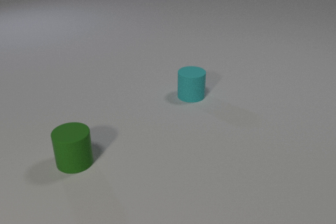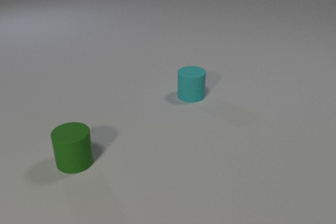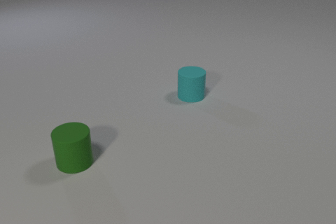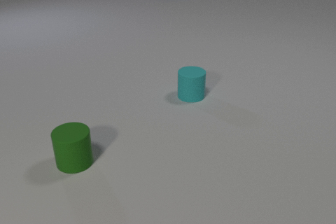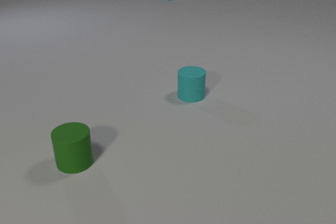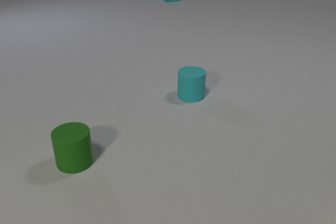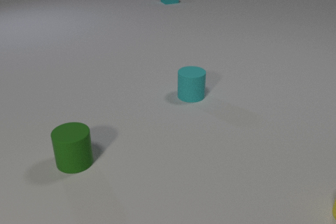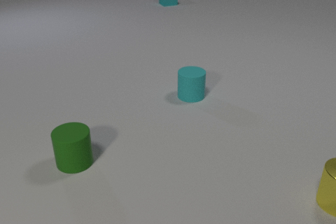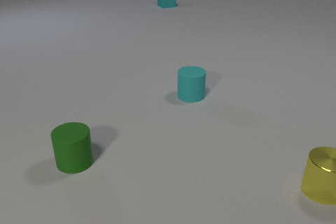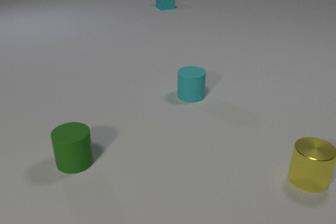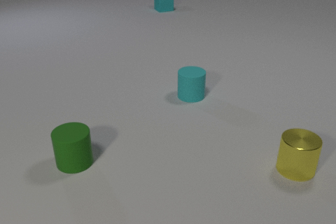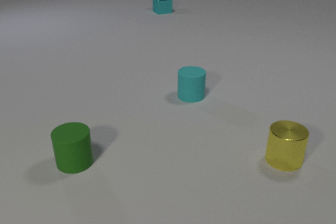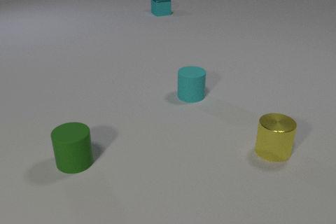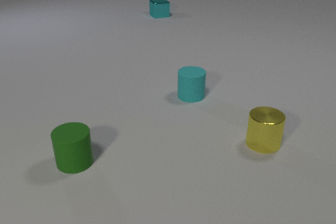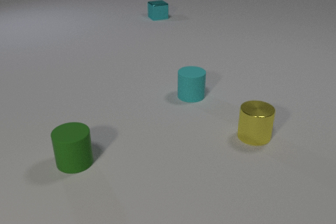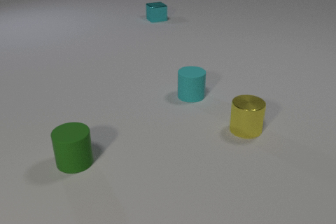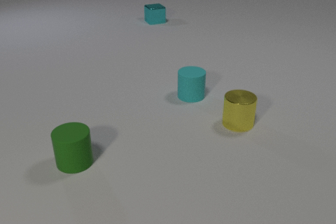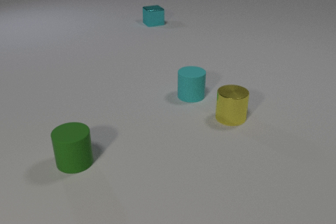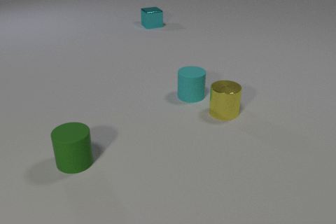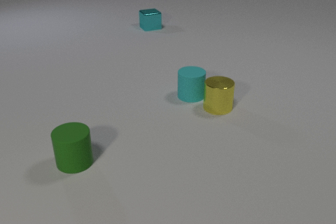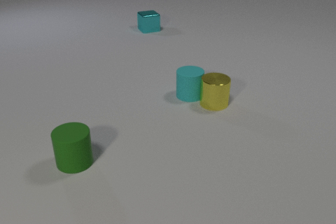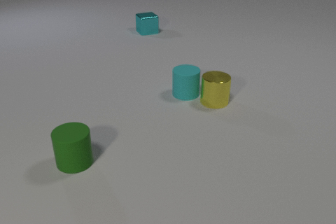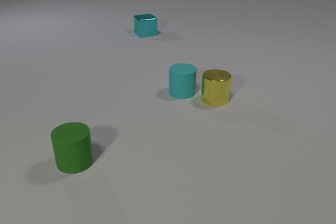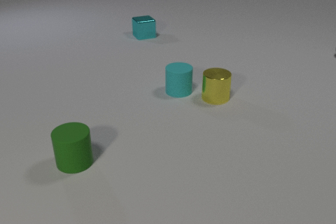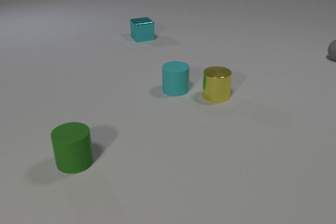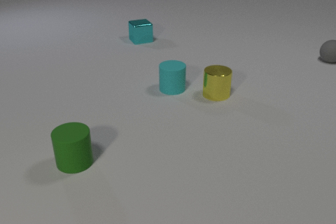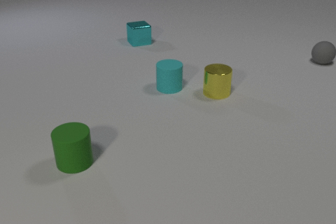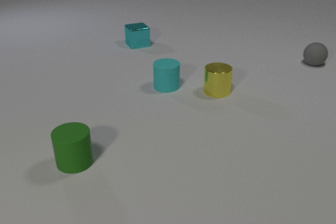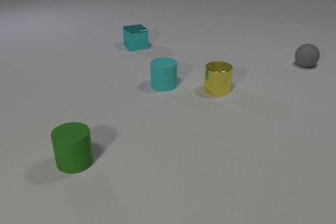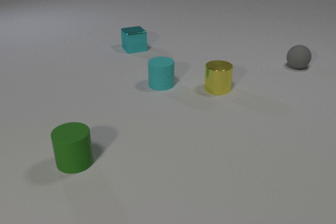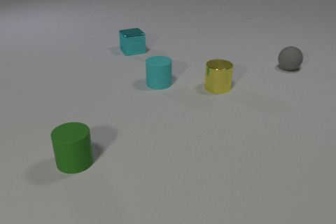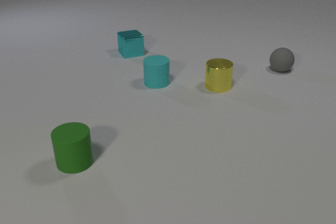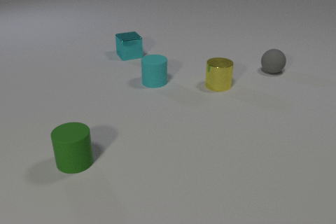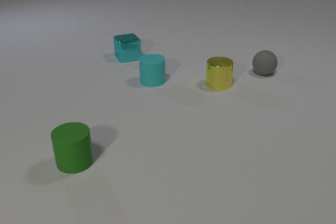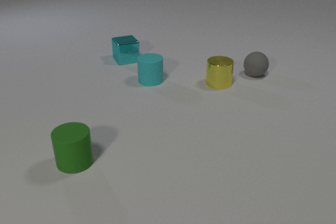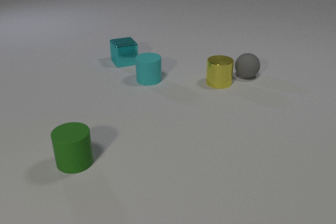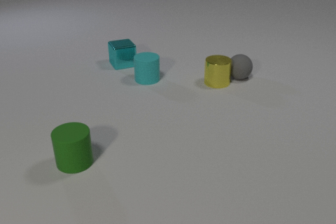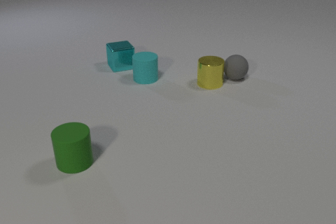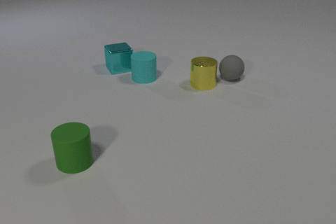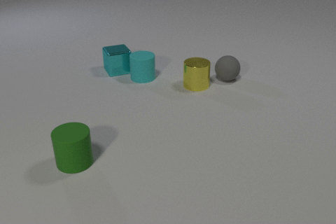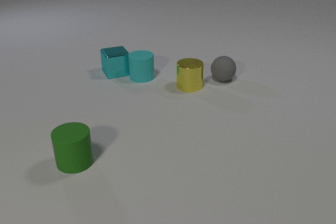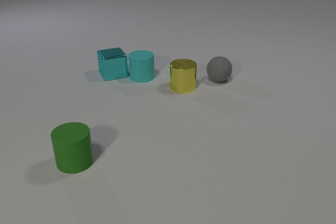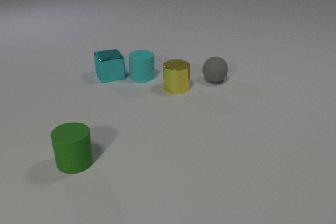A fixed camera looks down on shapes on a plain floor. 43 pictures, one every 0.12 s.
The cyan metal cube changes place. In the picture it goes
toward the camera.
0.00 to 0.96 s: The yellow metal cylinder comes in at the right edge, slides to the left and away from the camera. The cyan metal cube comes in at the top edge, slides toward the camera.
0.96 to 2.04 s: The yellow metal cylinder slides away from the camera and to the left. The cyan metal cube slides toward the camera.
2.04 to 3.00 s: The yellow metal cylinder slides away from the camera. The cyan rubber cylinder slides to the left and away from the camera. The gray rubber sphere comes in at the right edge, rolls toward the camera and to the left. The cyan metal cube slides toward the camera. The yellow metal cylinder and the cyan rubber cylinder collide.
3.00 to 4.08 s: The yellow metal cylinder slides away from the camera. The cyan rubber cylinder slides to the left and away from the camera. The gray rubber sphere rolls to the left and toward the camera. The cyan metal cube slides toward the camera.
4.08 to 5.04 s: The yellow metal cylinder slides to the left. The cyan rubber cylinder slides away from the camera and to the left. The gray rubber sphere rolls to the left and toward the camera. The cyan metal cube slides toward the camera and to the left. The yellow metal cylinder and the gray rubber sphere collide. The cyan rubber cylinder and the cyan metal cube collide.
How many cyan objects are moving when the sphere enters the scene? 2.
How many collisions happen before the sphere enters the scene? 1.
What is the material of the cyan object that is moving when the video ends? metal.
